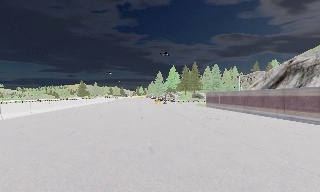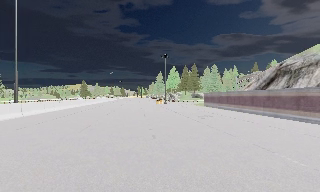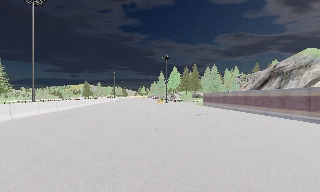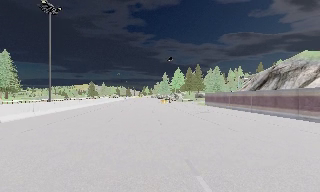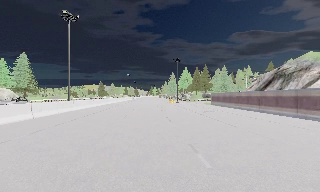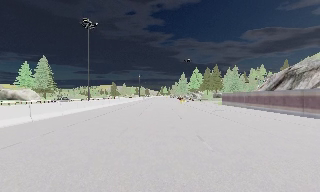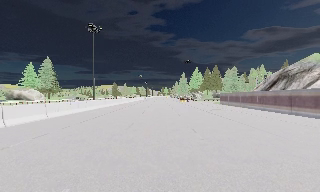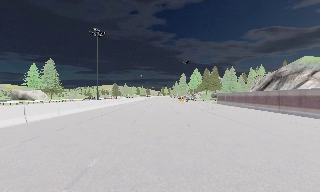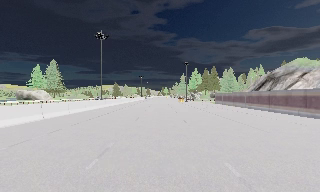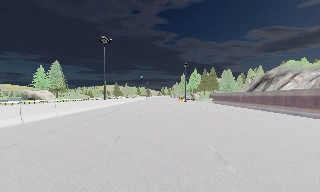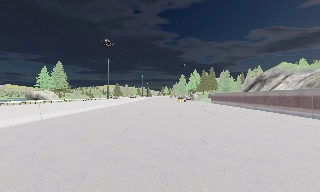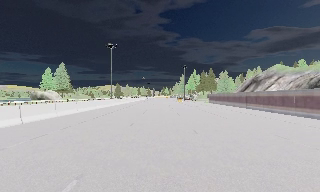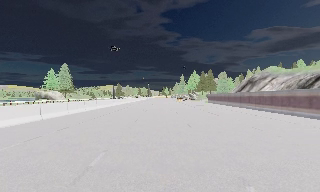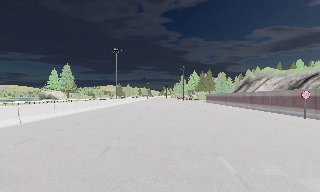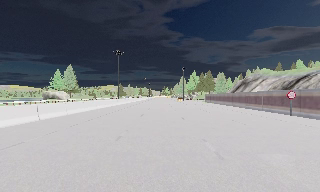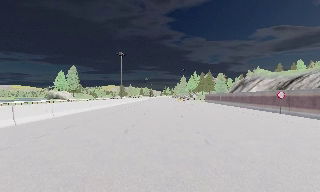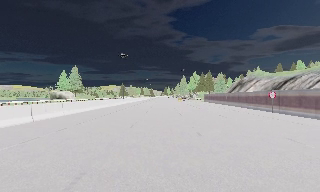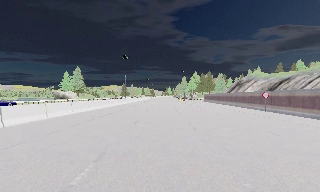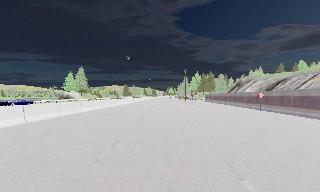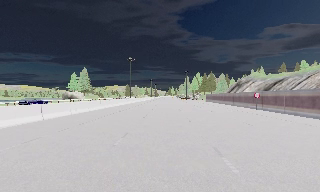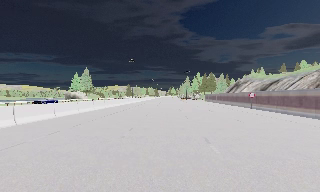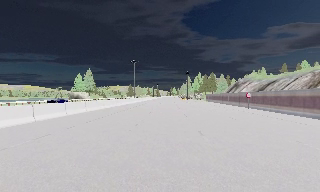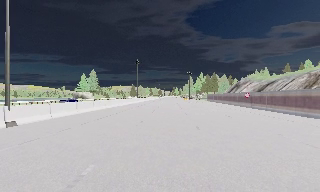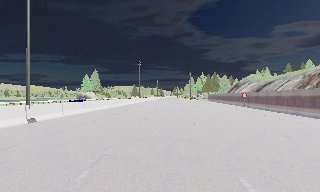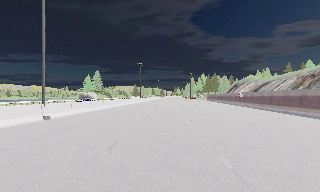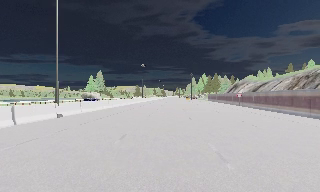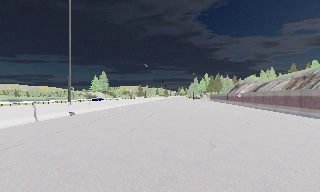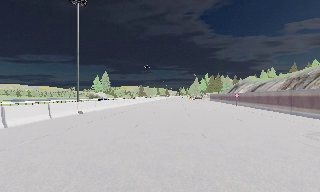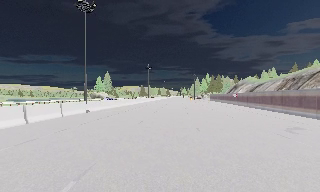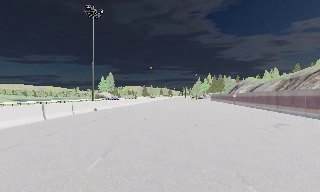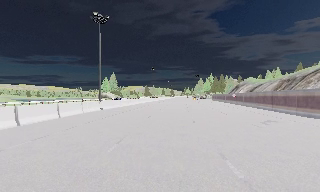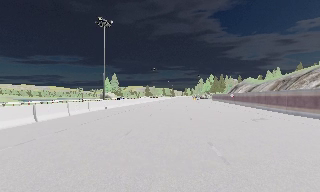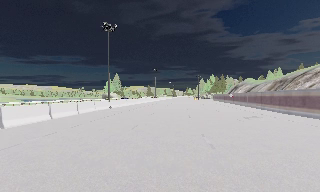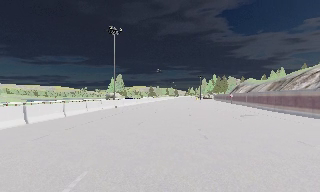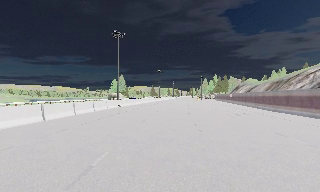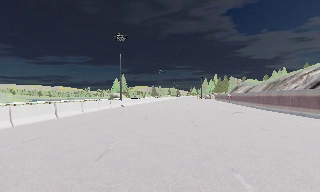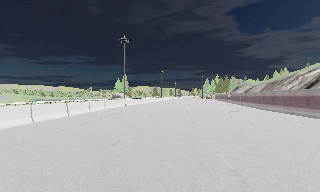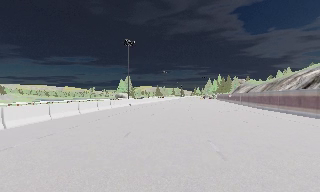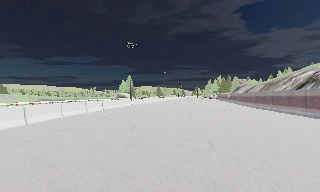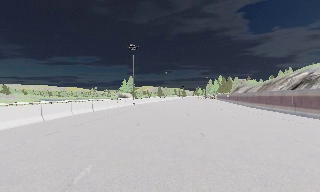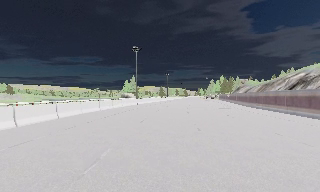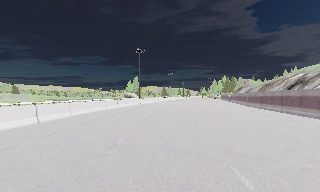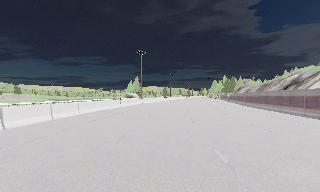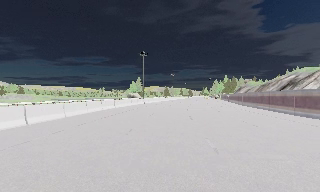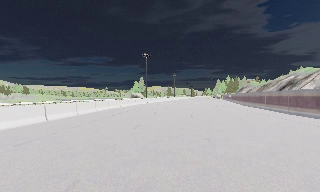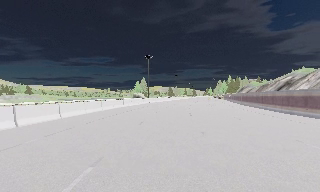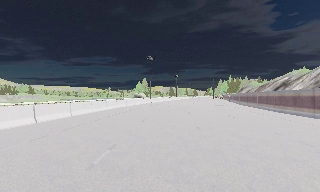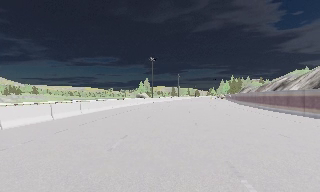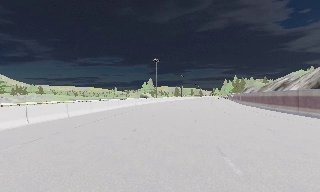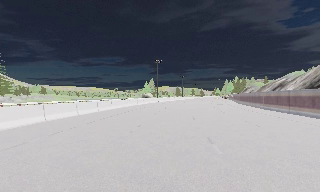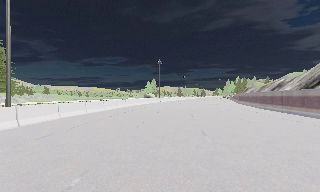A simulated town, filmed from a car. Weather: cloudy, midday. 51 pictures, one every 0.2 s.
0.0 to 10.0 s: The scene slides to the right, as the camera pans about 30 degrees to its left. It travels backward, about 70 m, so what stands in front gets smaller.
The film runs backward here.
